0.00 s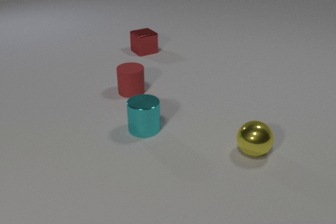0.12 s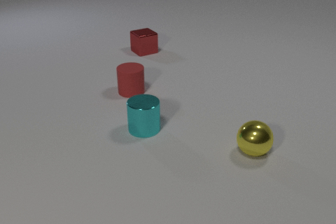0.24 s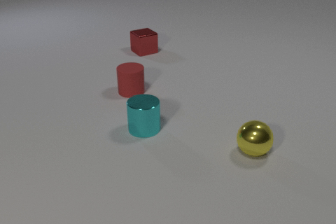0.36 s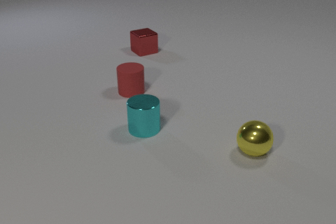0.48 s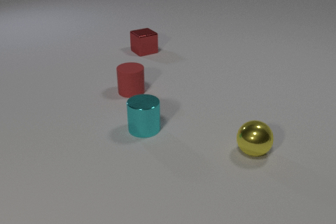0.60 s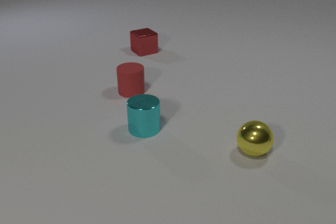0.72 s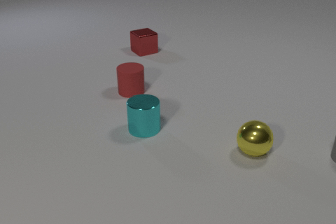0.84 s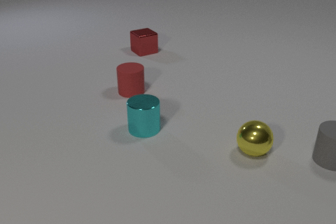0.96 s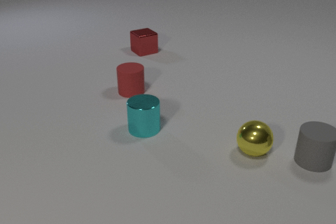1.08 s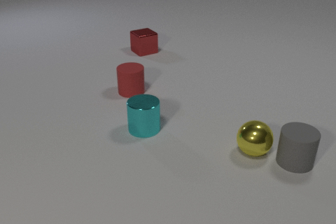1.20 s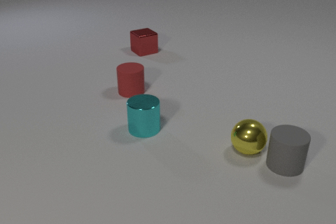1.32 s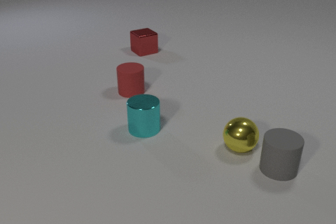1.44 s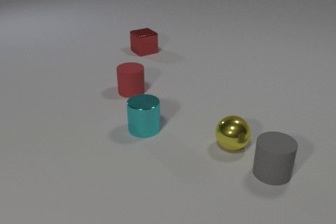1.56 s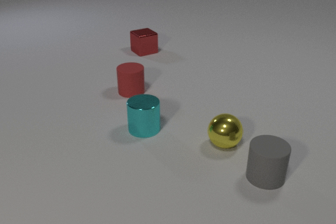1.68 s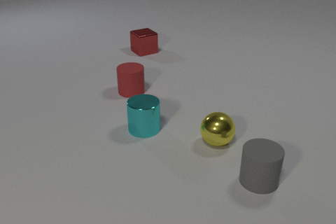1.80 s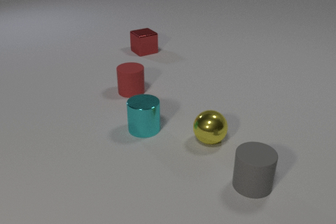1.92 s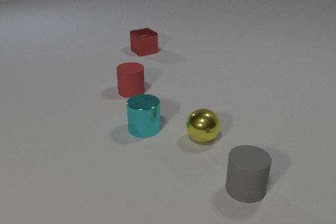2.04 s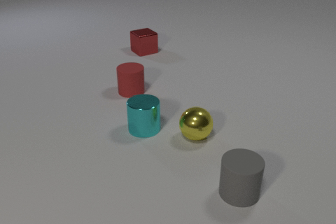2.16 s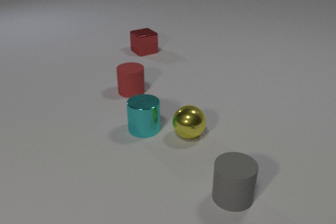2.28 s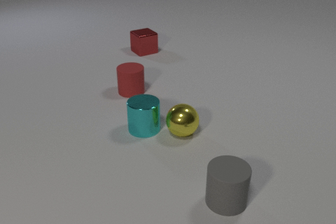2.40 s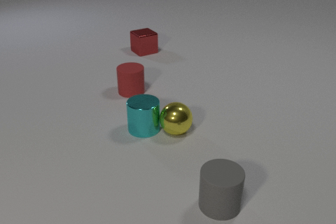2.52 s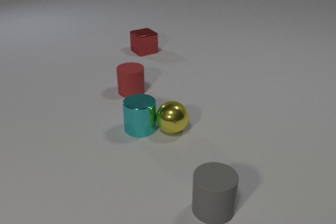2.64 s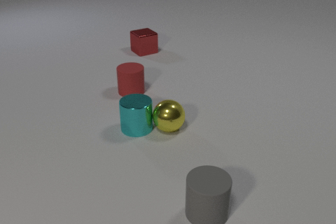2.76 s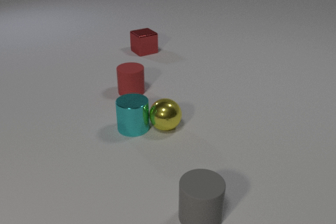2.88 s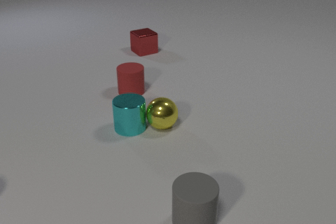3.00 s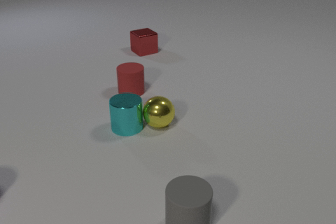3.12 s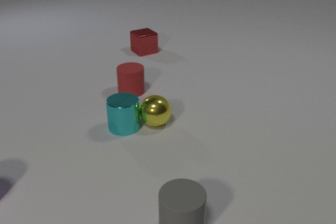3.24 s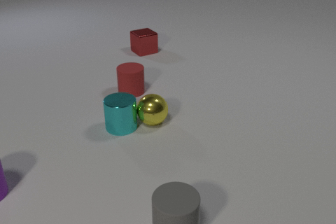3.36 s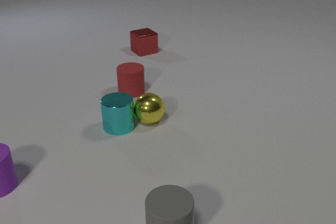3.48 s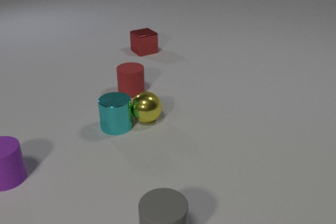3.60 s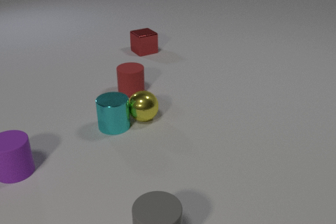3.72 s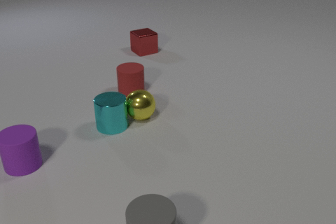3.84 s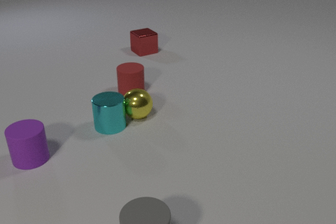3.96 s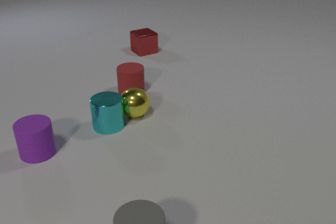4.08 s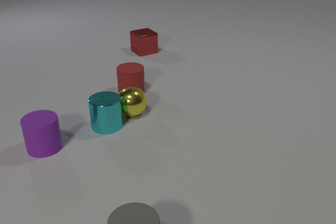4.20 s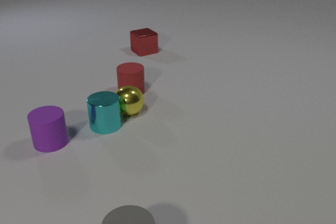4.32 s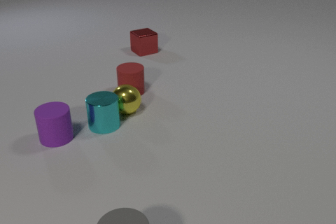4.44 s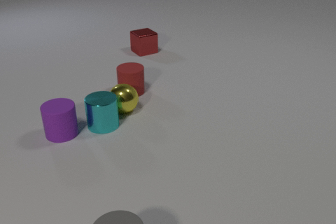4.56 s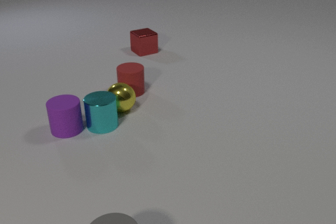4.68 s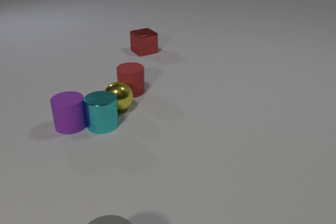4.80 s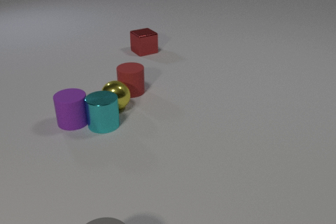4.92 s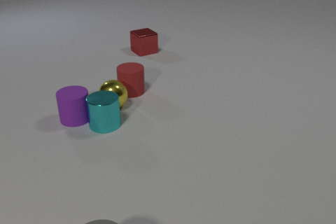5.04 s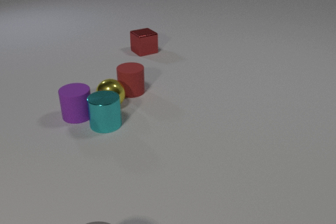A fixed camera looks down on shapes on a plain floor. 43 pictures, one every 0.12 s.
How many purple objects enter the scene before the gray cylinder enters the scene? 0.
What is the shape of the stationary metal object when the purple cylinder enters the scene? cube.
Are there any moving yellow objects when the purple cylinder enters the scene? yes.
0.00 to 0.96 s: The gray rubber cylinder comes in at the right edge, slides to the left and toward the camera.
0.96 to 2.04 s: The gray rubber cylinder slides toward the camera and to the left. The yellow metal sphere rolls to the left. The gray rubber cylinder and the yellow metal sphere collide.
2.04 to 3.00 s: The gray rubber cylinder slides toward the camera and to the left. The yellow metal sphere rolls to the left and away from the camera. The cyan metal cylinder slides to the left. The yellow metal sphere and the cyan metal cylinder collide.
3.00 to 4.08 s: The gray rubber cylinder slides to the left and toward the camera. The yellow metal sphere rolls to the left and away from the camera. The cyan metal cylinder slides to the left. The purple rubber cylinder comes in at the left edge, slides to the right and away from the camera.
4.08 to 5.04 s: The gray rubber cylinder slides to the left and toward the camera. The yellow metal sphere rolls to the left and away from the camera. The purple rubber cylinder slides away from the camera and to the right. The cyan metal cylinder and the purple rubber cylinder collide.
